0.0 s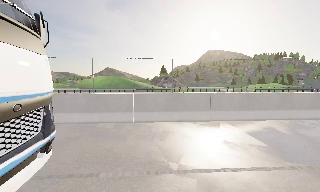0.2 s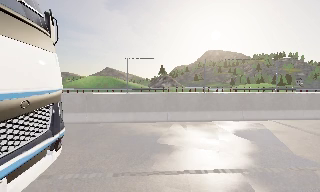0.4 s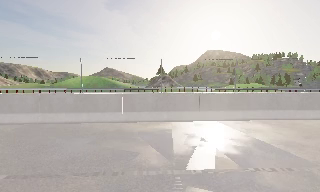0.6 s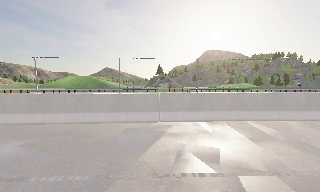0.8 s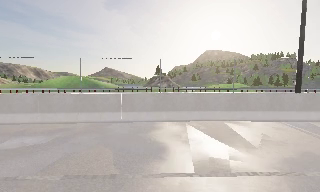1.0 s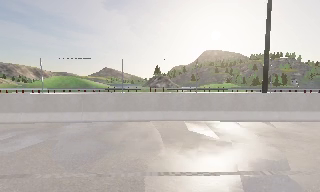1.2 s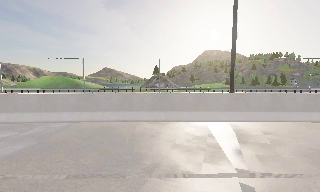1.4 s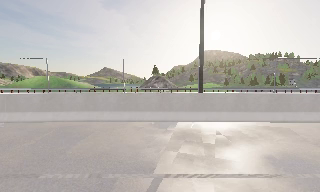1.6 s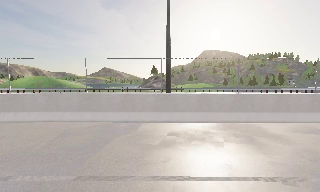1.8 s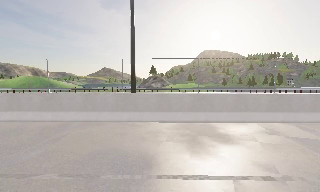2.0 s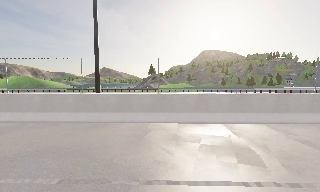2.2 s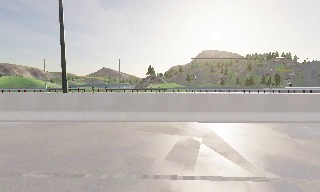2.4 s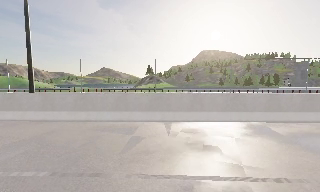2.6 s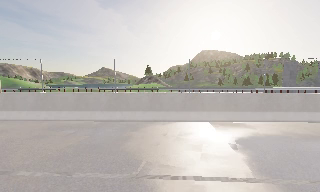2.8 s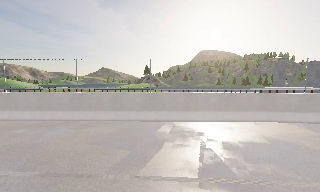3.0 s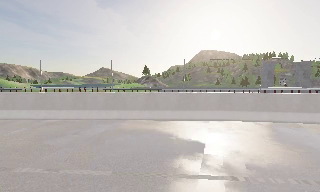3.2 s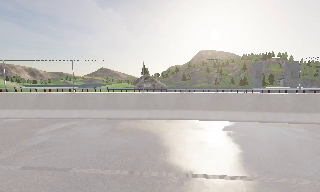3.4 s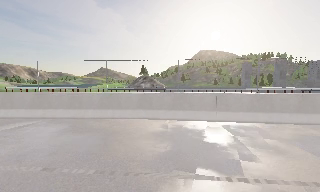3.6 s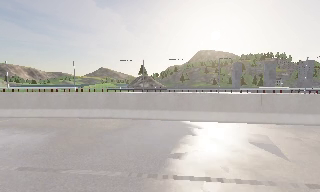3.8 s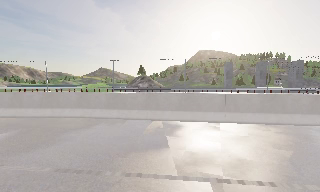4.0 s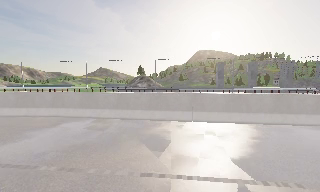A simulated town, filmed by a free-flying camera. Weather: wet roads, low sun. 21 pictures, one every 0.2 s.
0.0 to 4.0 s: The camera travels to its right, about 35 m, so close, fixed things drift to the left.
The film runs forward here.
